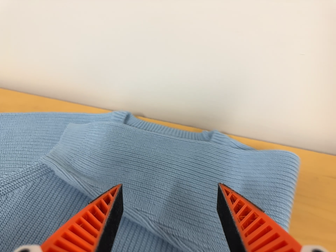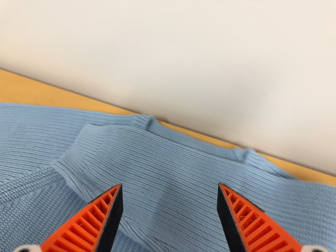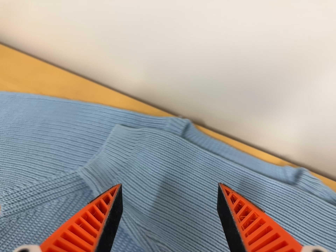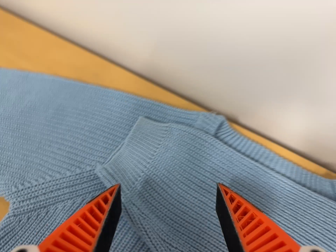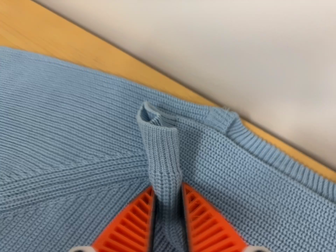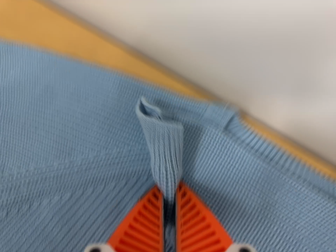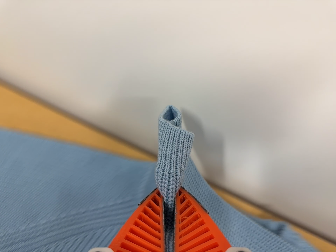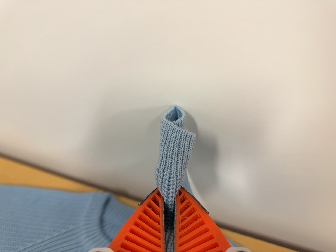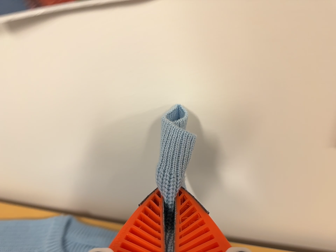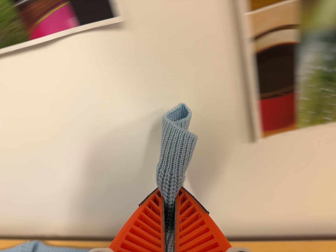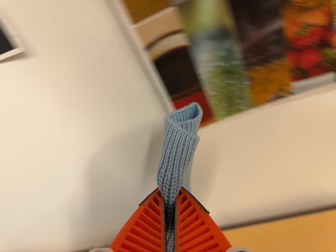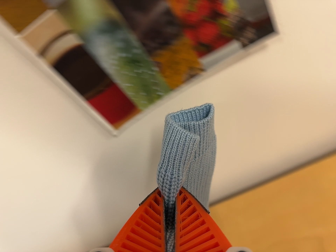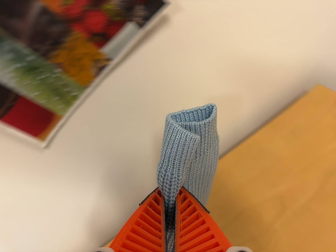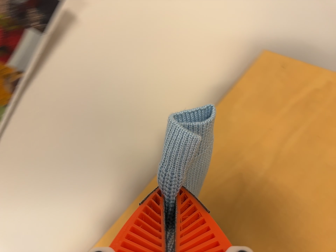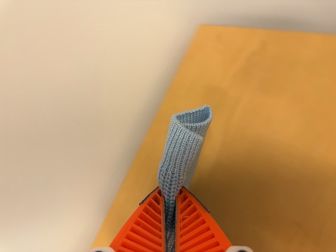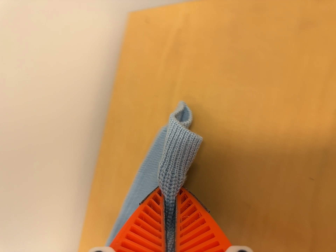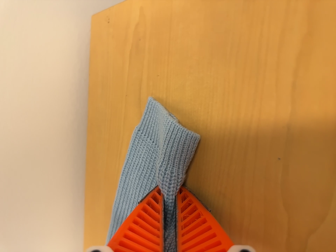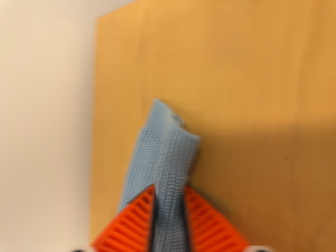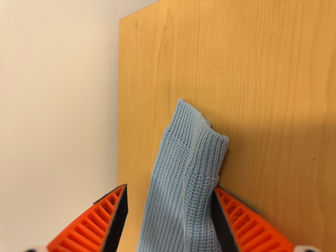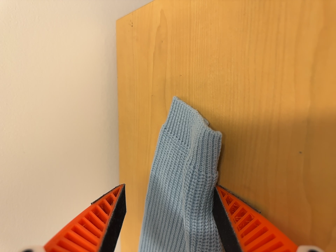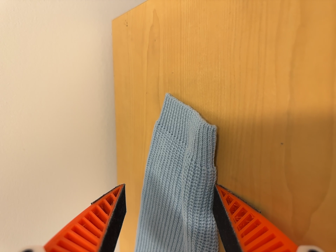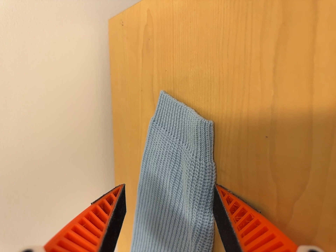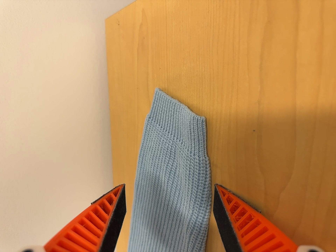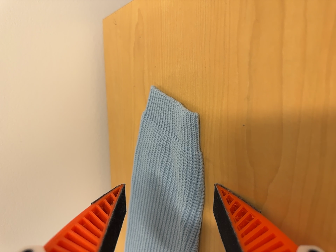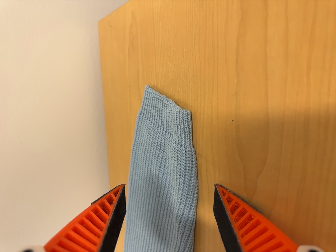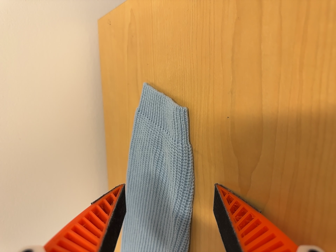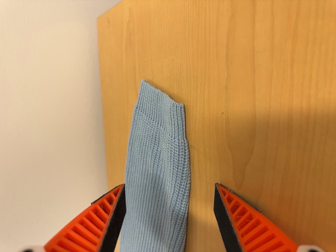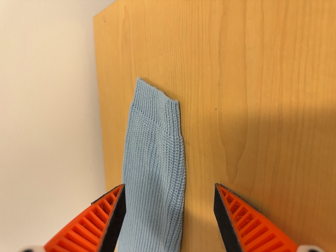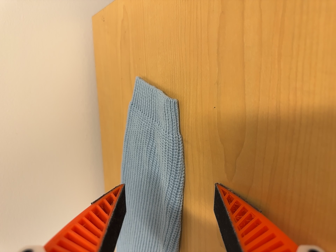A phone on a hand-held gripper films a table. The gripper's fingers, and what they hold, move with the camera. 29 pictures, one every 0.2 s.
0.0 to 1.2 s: The camera travels toward the top of its view, forward and to its left, about 14 cm, so close, fixed things drift downward. It rolls about its line of sight by about 10 degrees, and the scene rotates clockwise.
1.2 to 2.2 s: The scene slides to the left, as the camera pans about 15 degrees to its right. It travels to its right and backward, about 38 cm, so close, fixed things drift to the left. Its aim tips toward the top of its view by about 10 degrees, and the scene shifts downward. It rolls about its line of sight by about 45 degrees, and the scene rotates counterclockwise.
2.2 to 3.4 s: The camera travels to its right, about 32 cm, so close, fixed things drift to the left. It rolls about its line of sight by about 65 degrees, and the scene rotates counterclockwise.
3.4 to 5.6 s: The camera travels backward and to its right, about 8 cm, so what stands in front gets smaller.
The film runs backward here.
